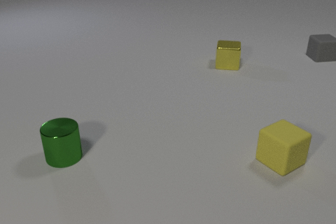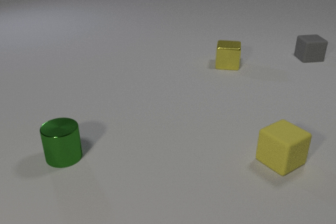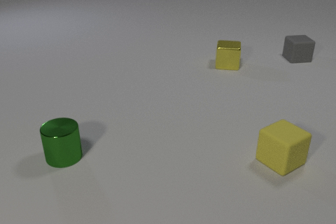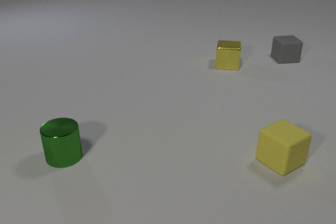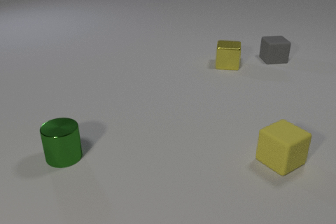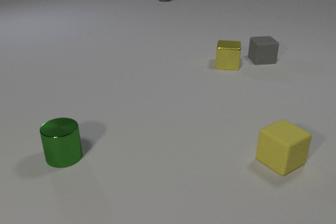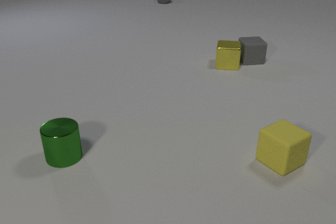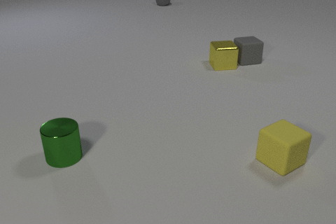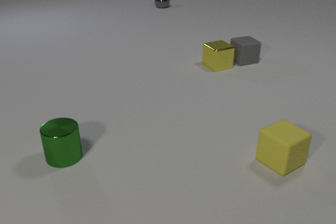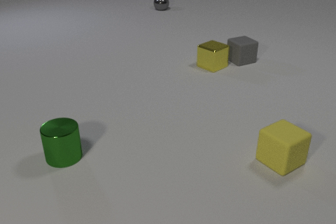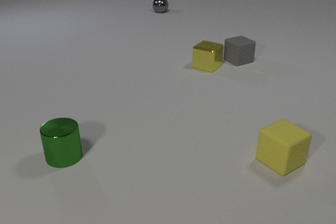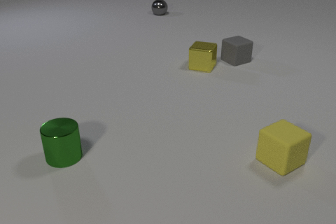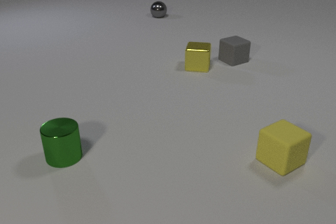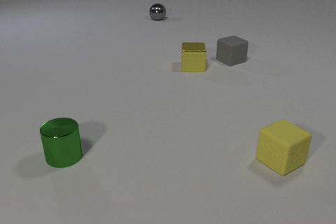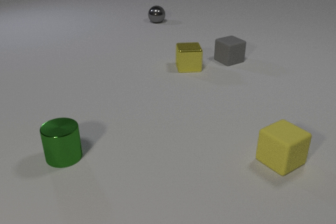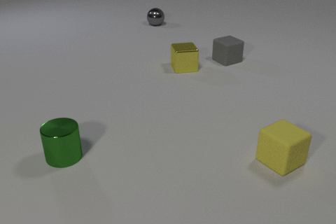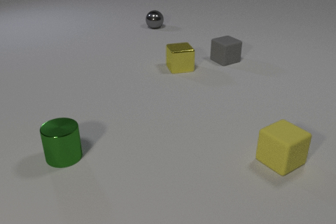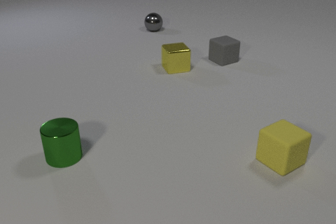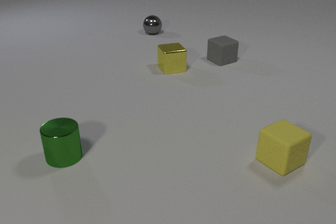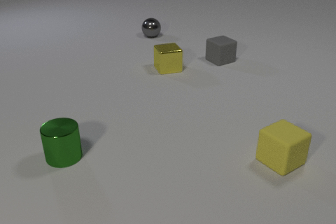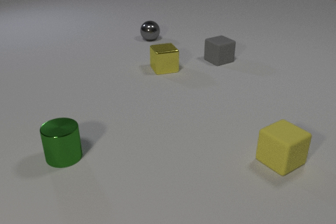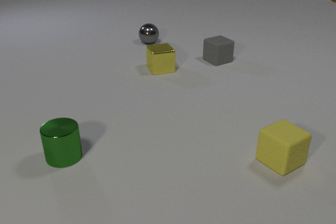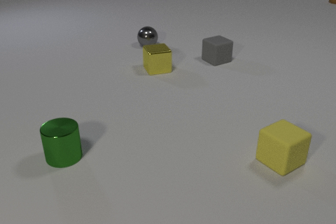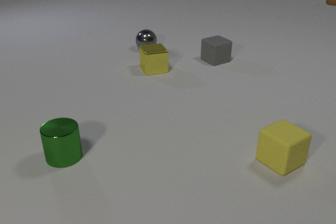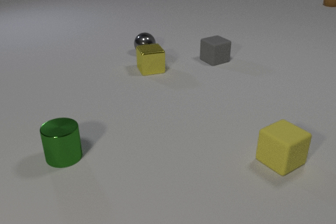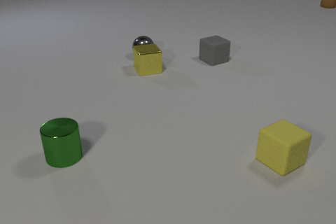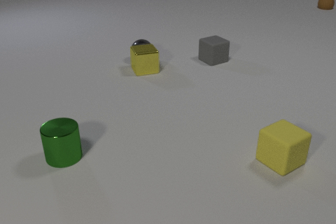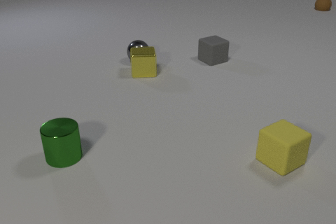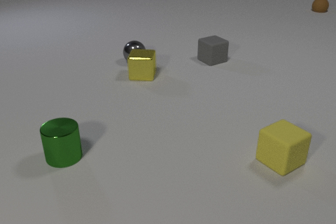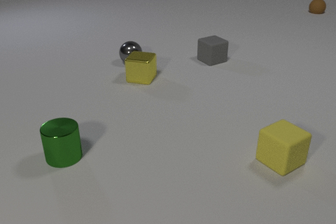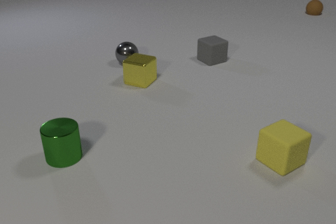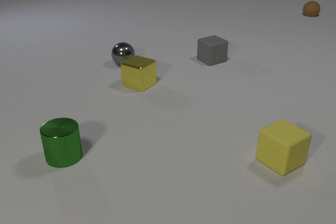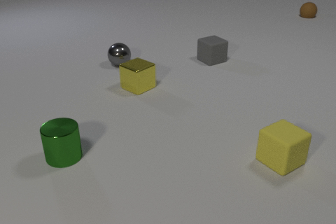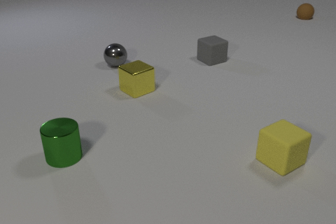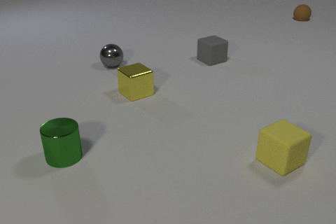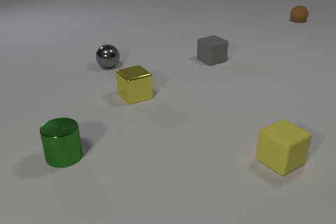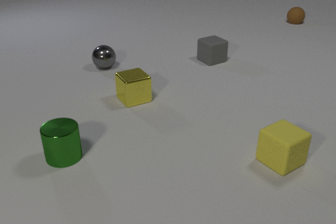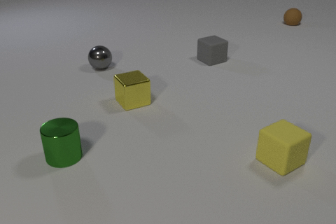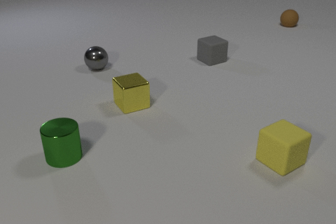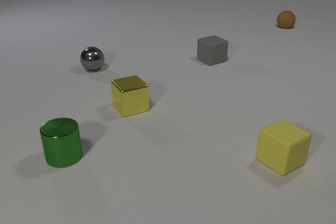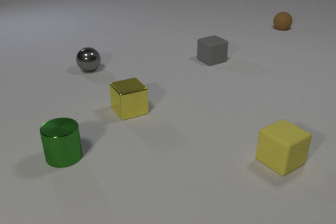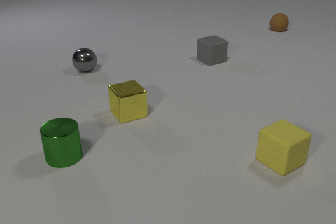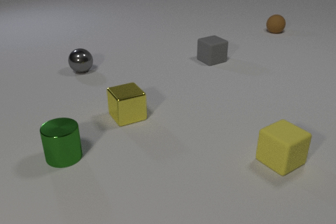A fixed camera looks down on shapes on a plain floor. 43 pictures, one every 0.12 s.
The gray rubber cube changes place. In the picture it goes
to the left.
The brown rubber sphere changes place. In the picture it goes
toward the camera.
0.00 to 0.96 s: The gray rubber cube slides to the left and toward the camera. The yellow metal cube slides to the left, spins counterclockwise seen from above by about 30 degrees, its near face sliding to the right. The gray metal sphere comes in at the top edge, rolls toward the camera. The gray rubber cube and the yellow metal cube collide.
0.96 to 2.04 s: The gray rubber cube slides to the left. The yellow metal cube slides to the left, spins counterclockwise seen from above by about 75 degrees, its near face sliding to the right. The gray metal sphere rolls toward the camera.
2.04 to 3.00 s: The gray rubber cube slides to the left. The yellow metal cube slides to the left. The brown rubber sphere comes in at the right edge, rolls toward the camera. The gray metal sphere rolls toward the camera.
3.00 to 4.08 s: The yellow metal cube slides toward the camera, spins so that its near face slides to the left, clockwise seen from above. The brown rubber sphere rolls toward the camera and to the left. The gray metal sphere rolls to the left and toward the camera. The yellow metal cube and the gray metal sphere collide.
4.08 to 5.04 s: The yellow metal cube slides toward the camera. The brown rubber sphere rolls toward the camera and to the left. The gray metal sphere rolls to the left.
How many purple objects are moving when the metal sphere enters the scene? 0.
What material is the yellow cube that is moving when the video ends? metal.
What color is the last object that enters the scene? brown.
